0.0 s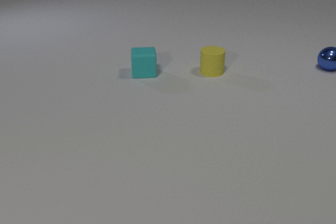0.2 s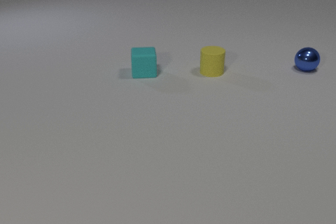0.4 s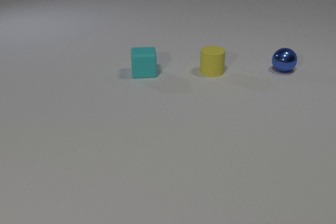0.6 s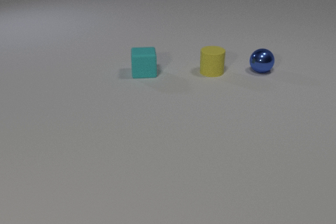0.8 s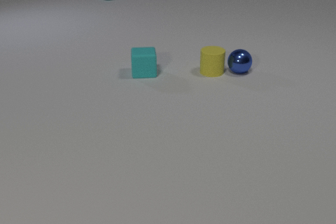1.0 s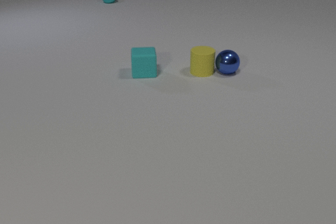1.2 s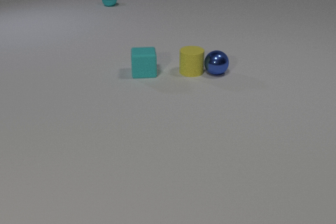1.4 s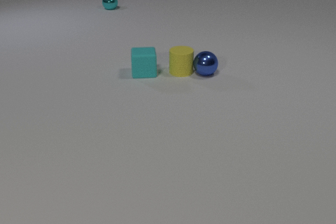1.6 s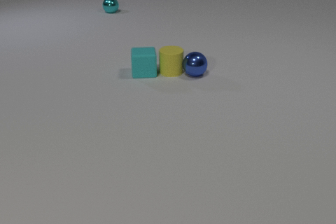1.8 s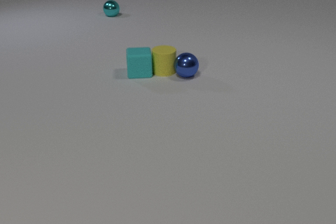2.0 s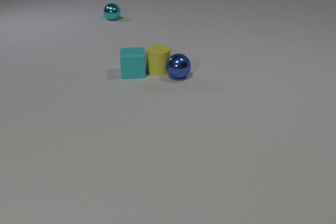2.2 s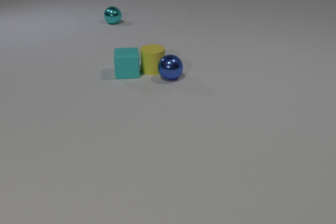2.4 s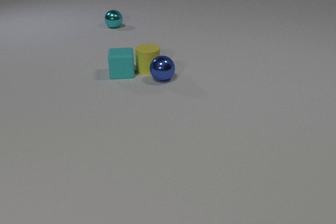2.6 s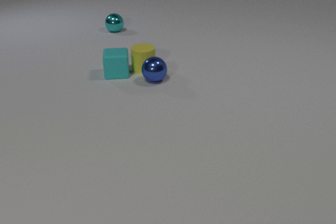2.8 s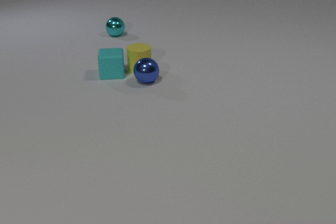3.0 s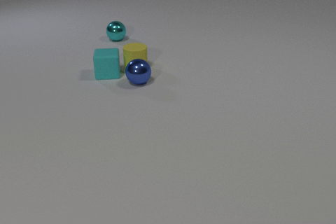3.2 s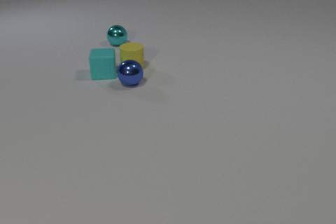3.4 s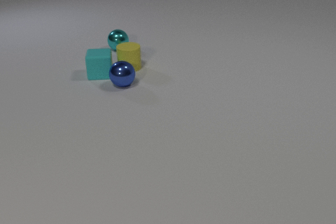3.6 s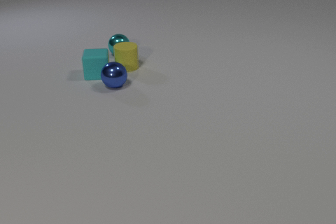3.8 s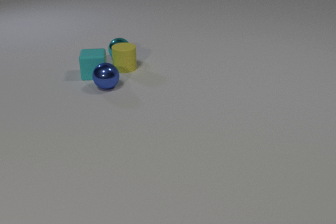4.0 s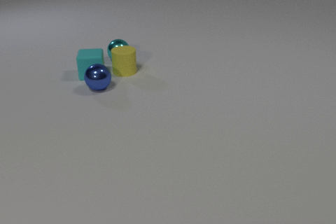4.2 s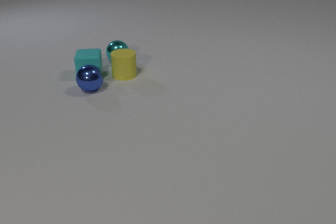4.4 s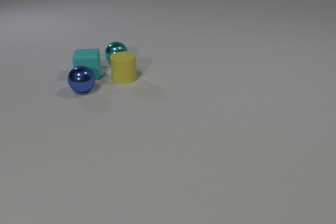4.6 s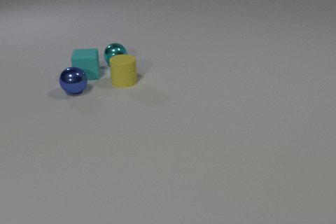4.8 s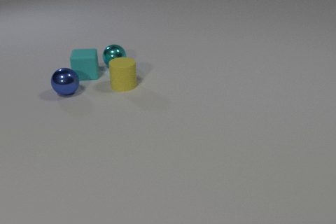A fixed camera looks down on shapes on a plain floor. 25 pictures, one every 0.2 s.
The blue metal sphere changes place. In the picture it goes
to the left.
The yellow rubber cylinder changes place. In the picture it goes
to the left.
0.0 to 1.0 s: The blue metal sphere rolls to the left. The yellow rubber cylinder slides to the left. The cyan metal sphere comes in at the top edge, rolls toward the camera. The blue metal sphere and the yellow rubber cylinder collide.
1.0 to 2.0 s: The blue metal sphere rolls to the left. The yellow rubber cylinder slides to the left. The cyan rubber cube slides to the left. The cyan metal sphere rolls toward the camera. The yellow rubber cylinder and the cyan rubber cube collide.
2.0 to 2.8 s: The blue metal sphere rolls to the left. The yellow rubber cylinder slides to the left. The cyan rubber cube slides to the left. The cyan metal sphere rolls toward the camera.
2.8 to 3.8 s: The blue metal sphere rolls to the left. The yellow rubber cylinder slides to the left. The cyan rubber cube slides to the left. The cyan metal sphere rolls toward the camera. The yellow rubber cylinder and the cyan metal sphere collide.
3.8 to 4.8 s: The blue metal sphere rolls to the left. The yellow rubber cylinder slides toward the camera. The cyan rubber cube slides to the left. The cyan metal sphere rolls toward the camera.
Are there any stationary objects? no.
Are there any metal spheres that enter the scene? yes.
What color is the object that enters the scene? cyan.
